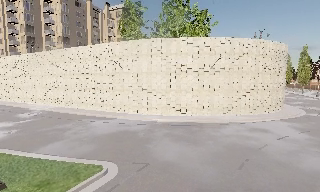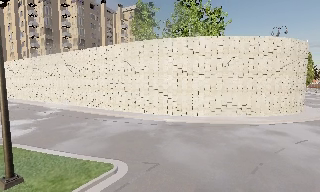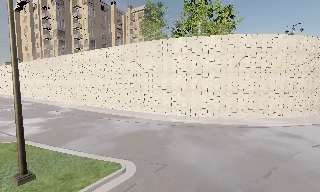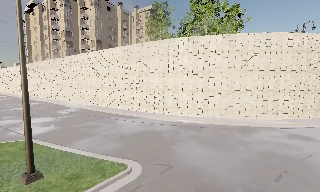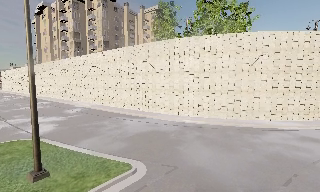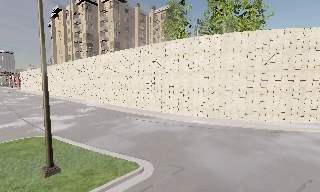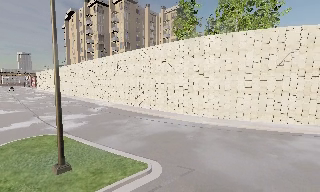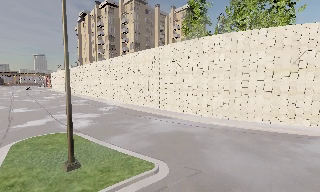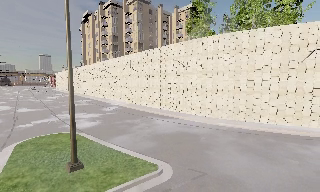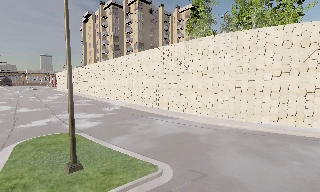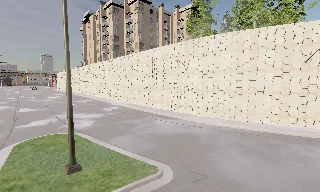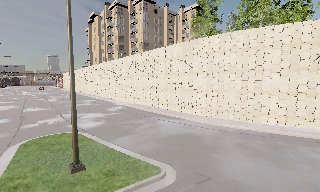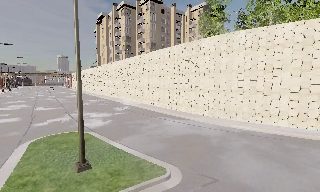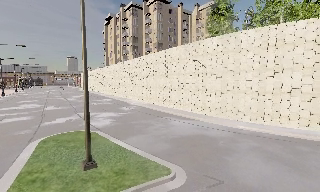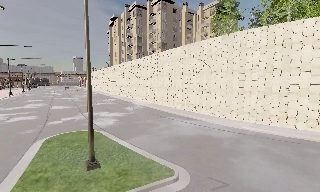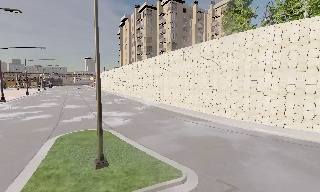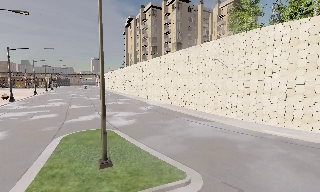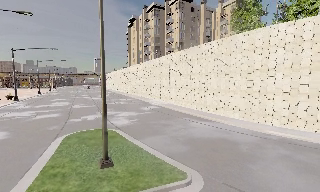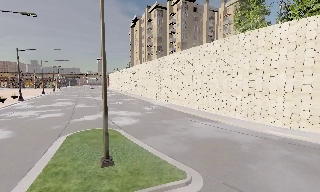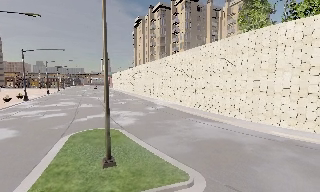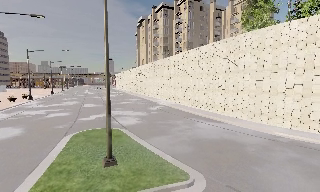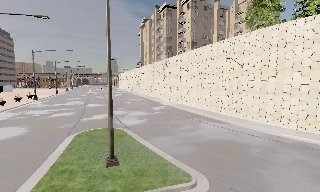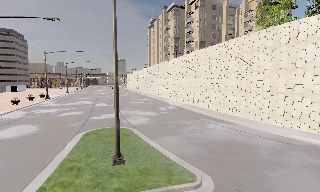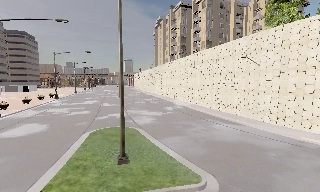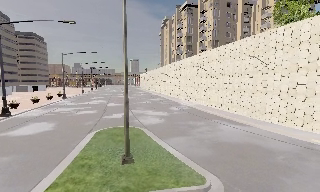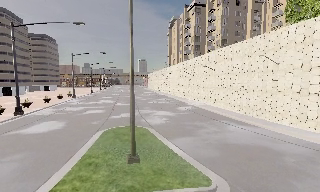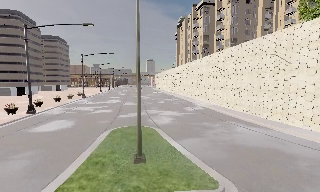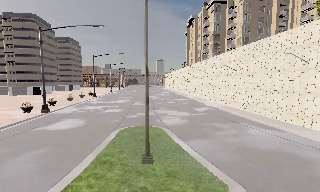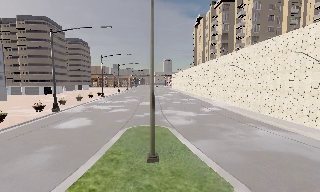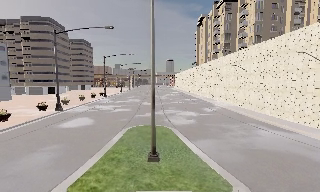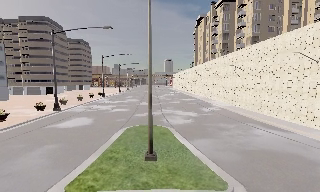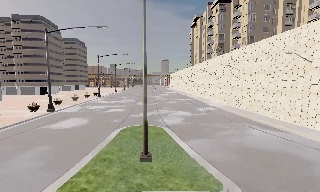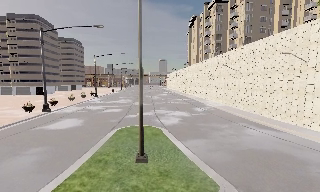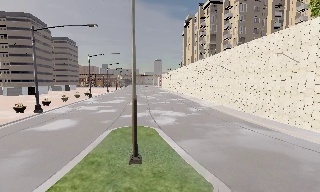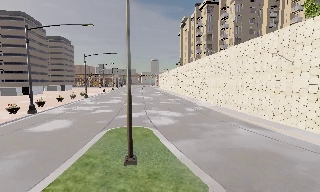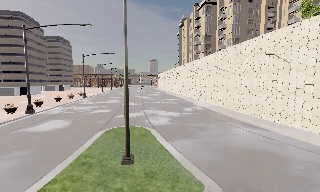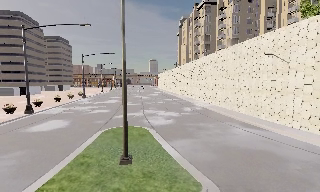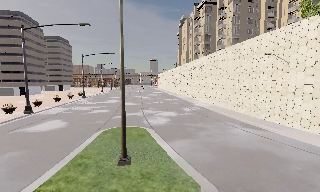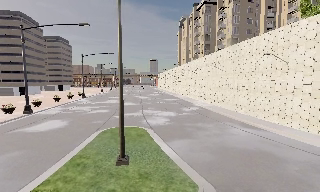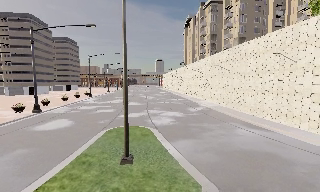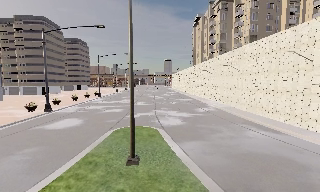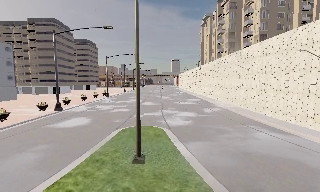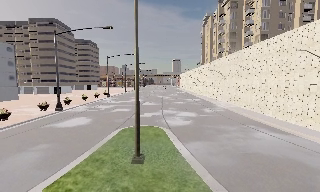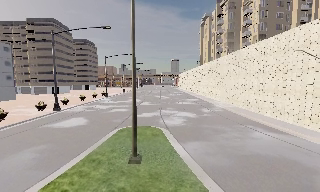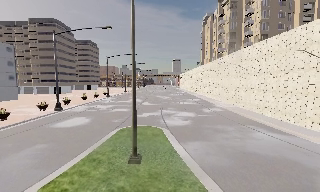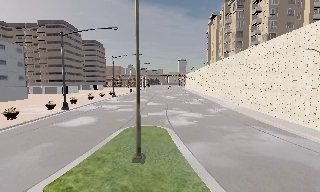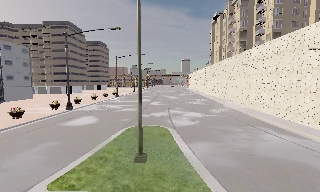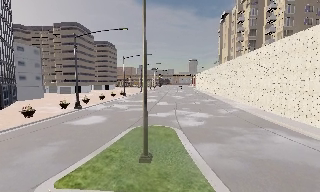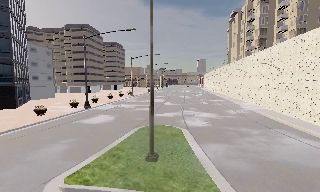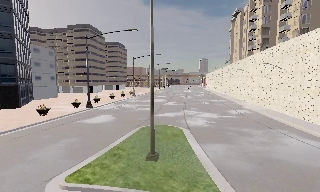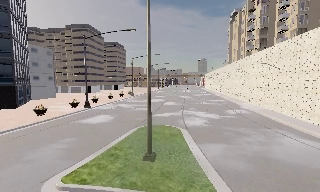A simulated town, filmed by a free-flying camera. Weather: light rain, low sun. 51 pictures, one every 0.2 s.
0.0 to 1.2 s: The camera swings to its left by about 20 degrees, and the scene slides to the right.
1.2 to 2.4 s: The camera shifts only a little, or ends up much as it began.
2.4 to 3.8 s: The camera swings to its left by about 10 degrees, and the scene slides to the right.
3.8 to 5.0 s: The scene slides to the right, as the camera pans about 10 degrees to its left. It travels to its right, about 0.5 m.
5.0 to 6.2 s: The camera shifts only a little, or ends up much as it began.
6.2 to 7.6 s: The camera travels to its right, about 0.5 m, so close, fixed things drift to the left.
7.6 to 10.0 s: The scene slides to the right, as the camera pans about 15 degrees to its left. It travels to its right, about 1 m.
The film runs backward here.
